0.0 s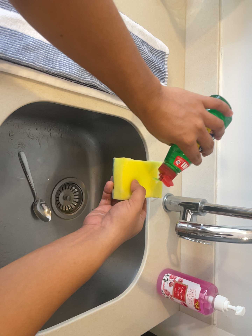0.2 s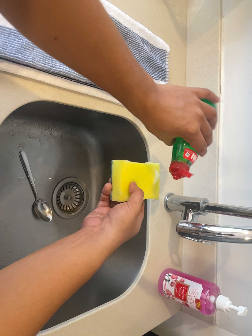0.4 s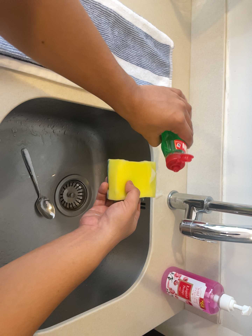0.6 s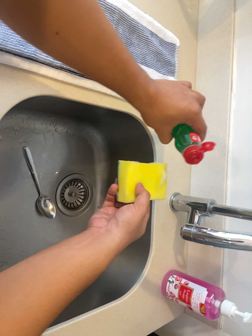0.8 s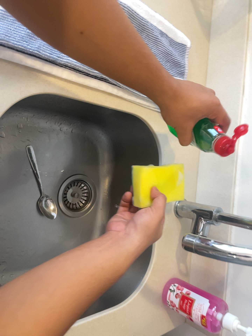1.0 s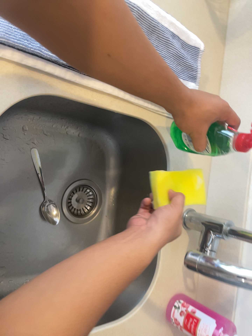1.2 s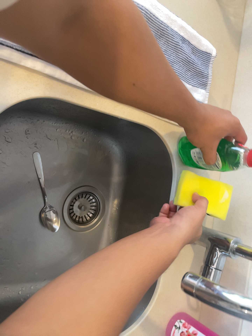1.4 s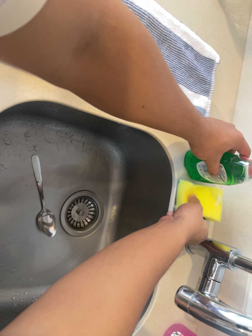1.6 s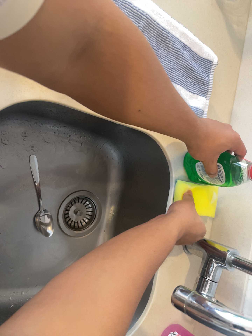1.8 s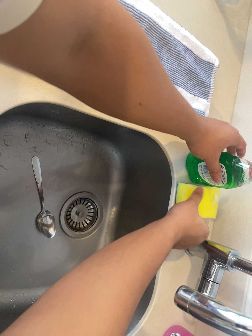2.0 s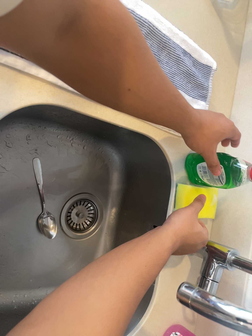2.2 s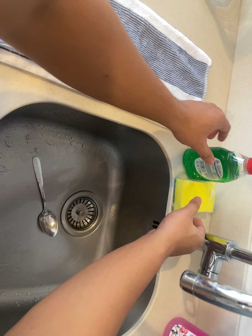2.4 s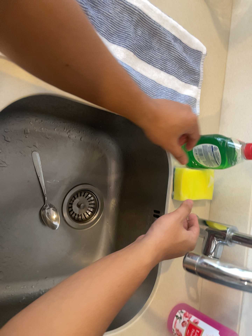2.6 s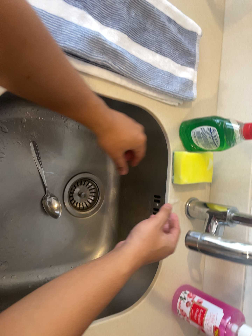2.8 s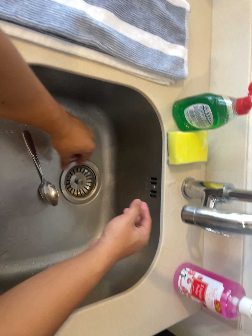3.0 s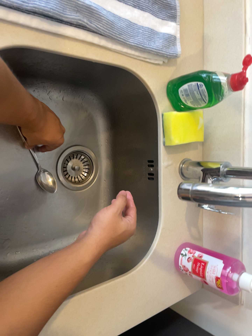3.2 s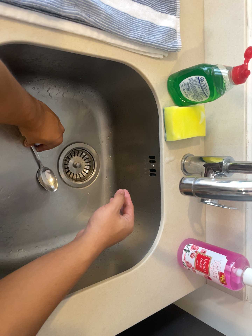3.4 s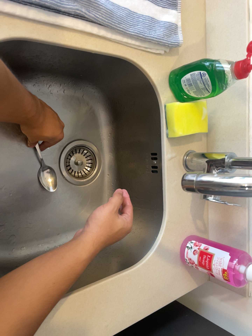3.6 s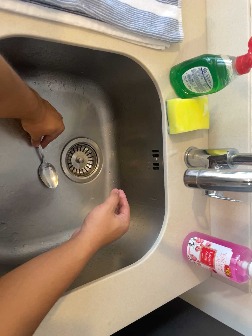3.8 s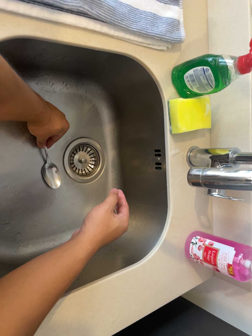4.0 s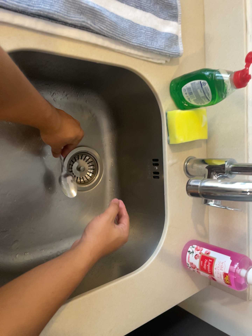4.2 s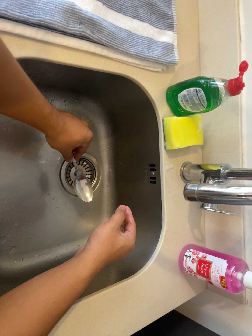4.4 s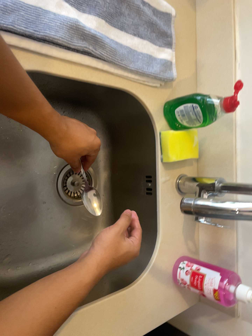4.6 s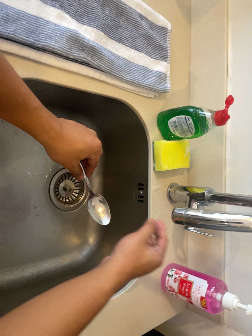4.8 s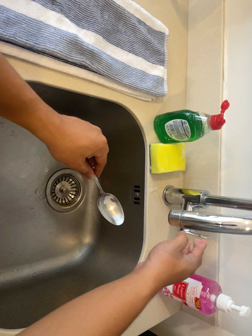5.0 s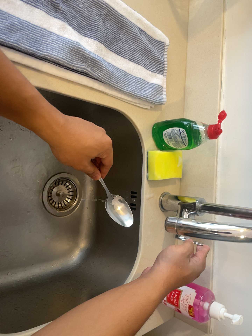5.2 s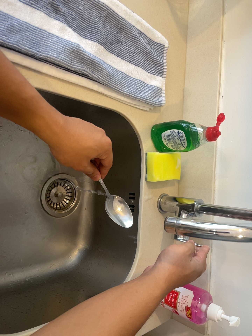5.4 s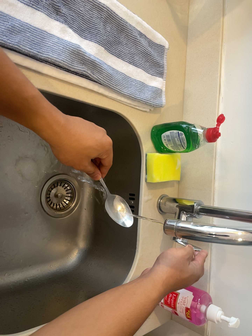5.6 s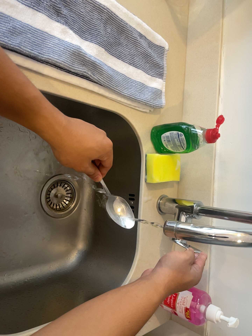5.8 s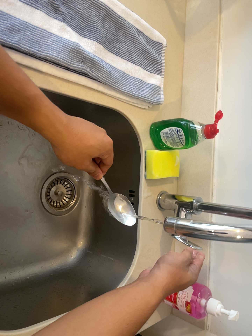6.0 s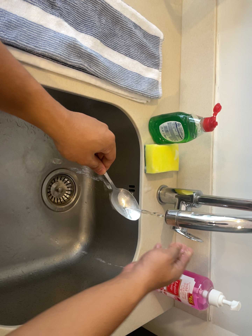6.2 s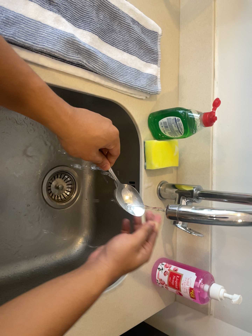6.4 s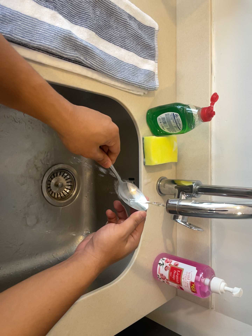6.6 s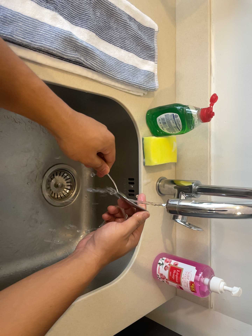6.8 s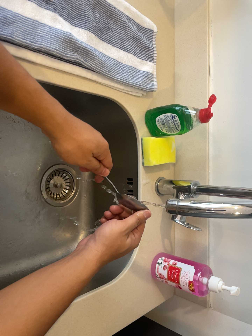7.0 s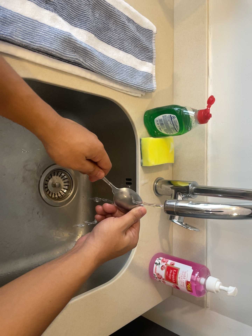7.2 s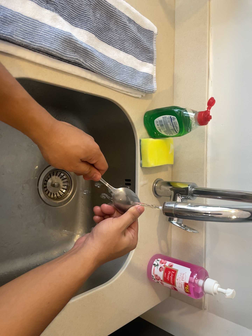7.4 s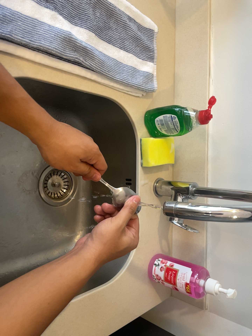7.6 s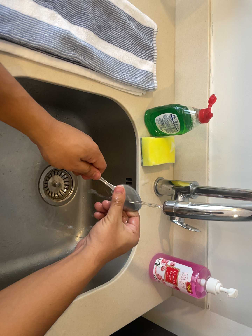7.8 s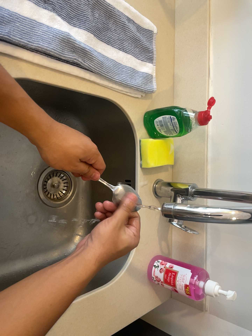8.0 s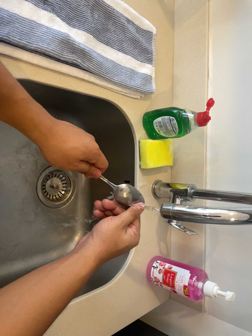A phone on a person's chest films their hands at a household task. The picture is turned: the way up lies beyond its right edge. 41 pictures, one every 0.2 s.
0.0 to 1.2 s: The camera pans to its left by about 10 degrees. It travels forward and to its right, about 10 cm, so what stands in front looms larger.
1.2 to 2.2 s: The camera shifts only a little, or ends up much as it began.
2.2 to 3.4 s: The camera's aim tips toward the bottom of its view by about 10 degrees, and the scene shifts upward. It rolls about its line of sight by about 10 degrees, and the scene rotates counterclockwise.
3.4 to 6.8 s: The camera travels backward, about 9 cm, so what stands in front gets smaller.
6.8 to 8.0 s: The camera keeps its place and its aim.
The film runs backward here.
